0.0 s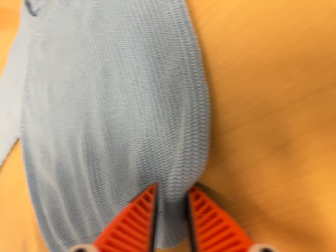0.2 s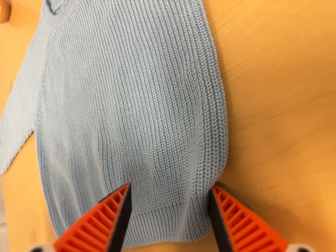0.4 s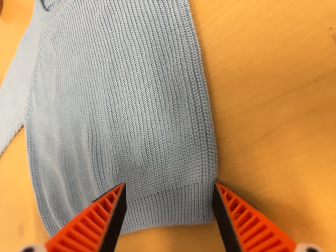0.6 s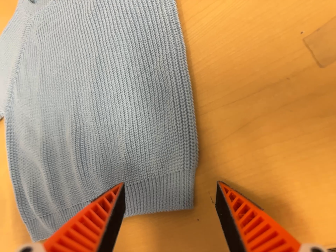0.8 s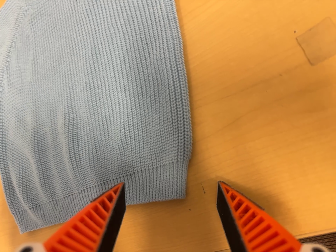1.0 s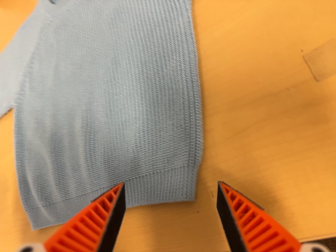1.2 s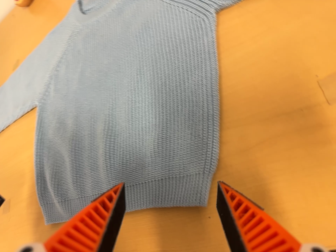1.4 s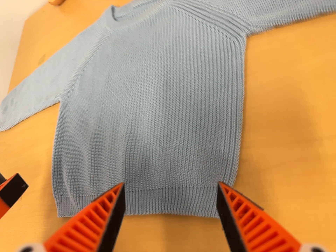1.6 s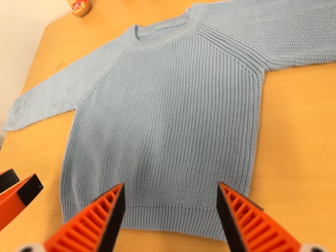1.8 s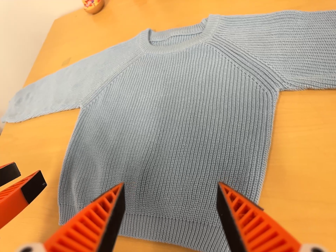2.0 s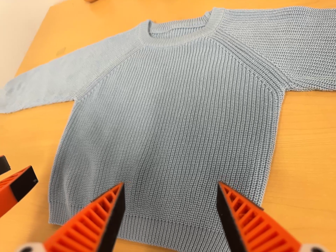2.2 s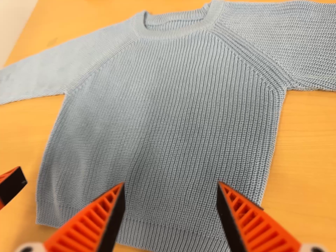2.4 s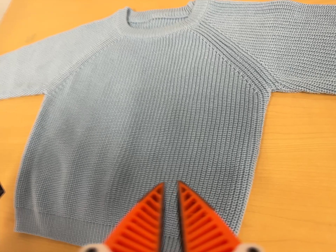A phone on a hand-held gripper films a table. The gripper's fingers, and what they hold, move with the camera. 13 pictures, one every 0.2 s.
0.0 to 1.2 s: The camera travels backward, toward the bottom of its view and to its left, about 10 cm, so what stands in front gets smaller. It rolls about its line of sight by about 15 degrees, and the scene rotates clockwise.
1.2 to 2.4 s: The camera travels to its left and toward the top of its view, about 9 cm. It rolls about its line of sight by about 20 degrees, and the scene rotates clockwise.
The film runs backward here.
